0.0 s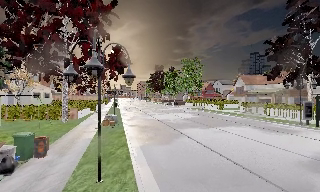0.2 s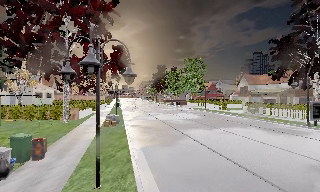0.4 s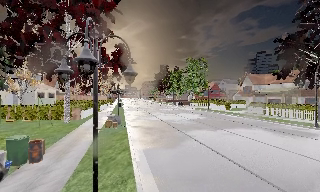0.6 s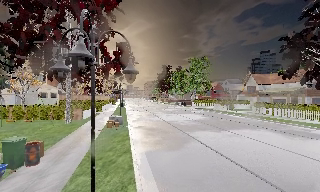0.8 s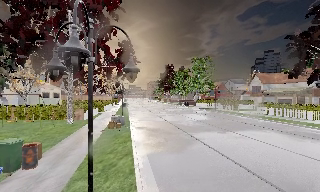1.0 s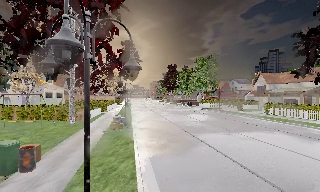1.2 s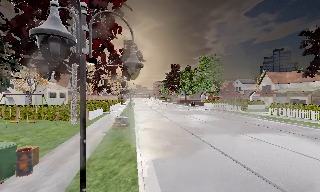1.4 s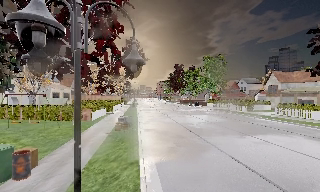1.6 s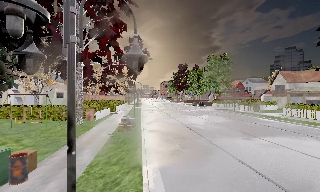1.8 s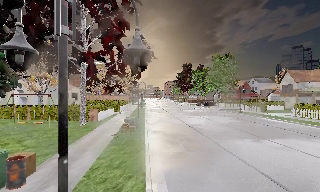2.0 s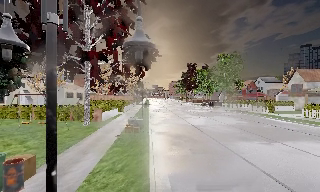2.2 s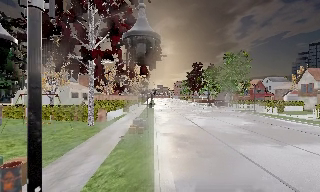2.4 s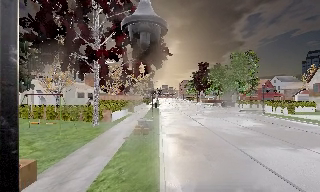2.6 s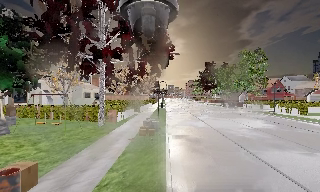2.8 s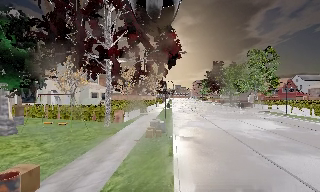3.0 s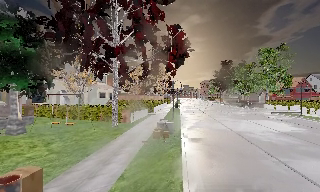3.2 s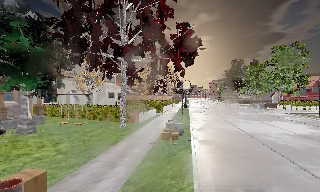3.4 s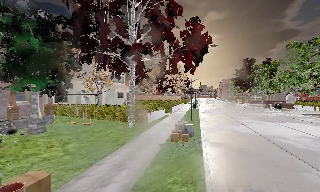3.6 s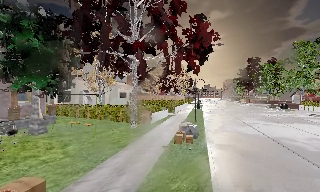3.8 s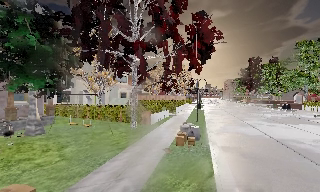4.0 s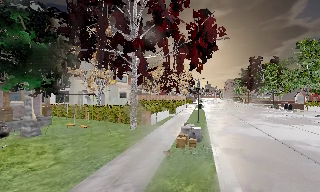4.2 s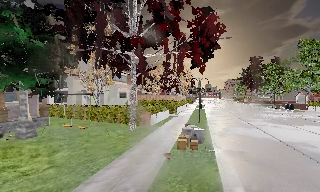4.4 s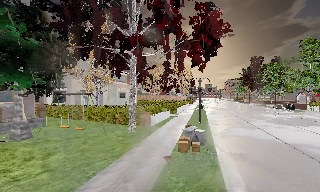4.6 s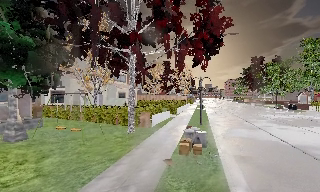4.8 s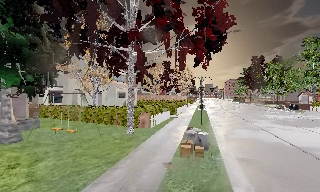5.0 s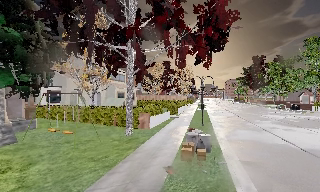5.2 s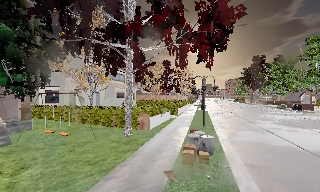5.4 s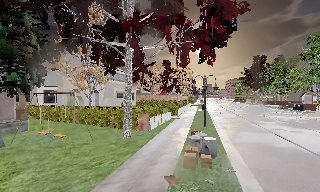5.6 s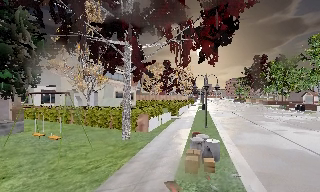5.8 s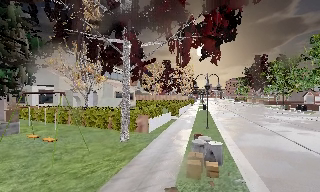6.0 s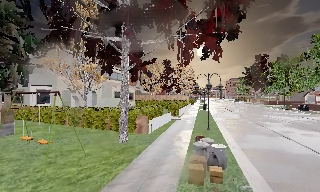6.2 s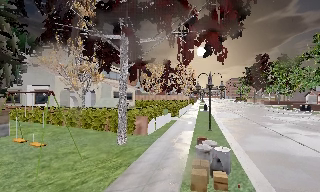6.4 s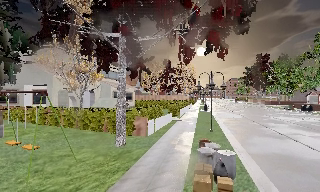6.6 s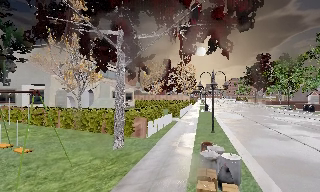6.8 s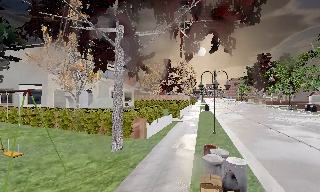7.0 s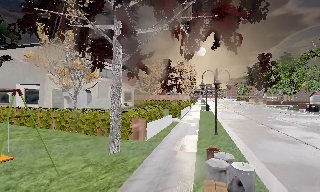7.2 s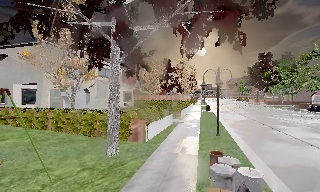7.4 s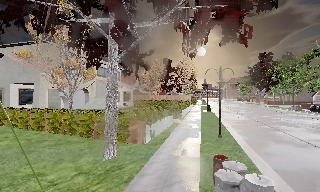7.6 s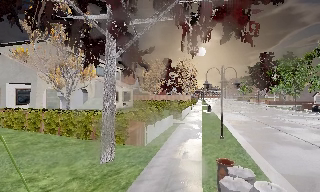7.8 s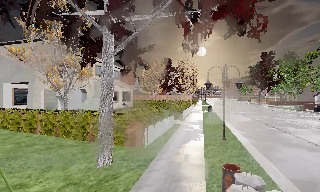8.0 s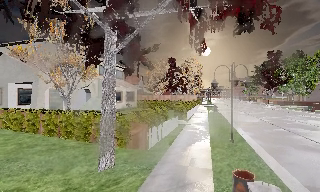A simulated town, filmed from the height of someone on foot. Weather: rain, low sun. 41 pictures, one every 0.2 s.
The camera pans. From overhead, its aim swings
counterclockwise.
The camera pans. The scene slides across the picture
to the right.
0.0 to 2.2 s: The camera pans to its left, which is counterclockwise from overhead, by about 15 degrees. It travels forward, about 3.5 m, so what stands in front looms larger.
2.2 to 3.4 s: The camera pans to its left, which is counterclockwise from overhead, by about 15 degrees. It travels forward, about 2 m, so what stands in front looms larger.
3.4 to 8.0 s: The camera travels forward, about 8 m, so what stands in front looms larger.
The film runs forward here.
